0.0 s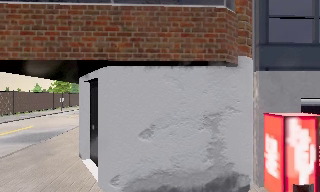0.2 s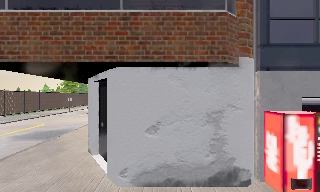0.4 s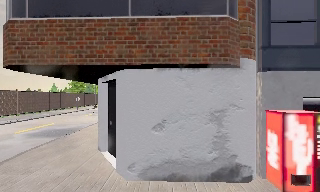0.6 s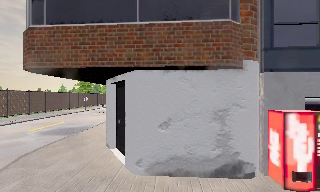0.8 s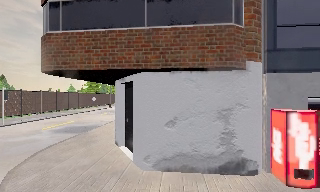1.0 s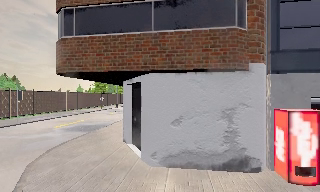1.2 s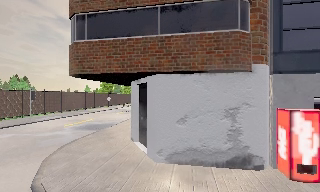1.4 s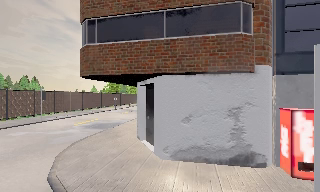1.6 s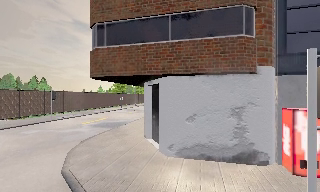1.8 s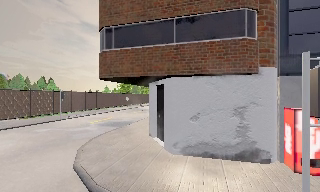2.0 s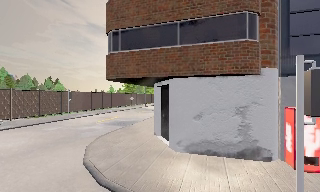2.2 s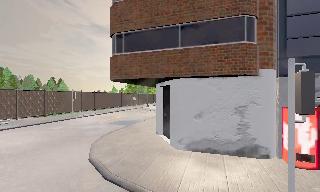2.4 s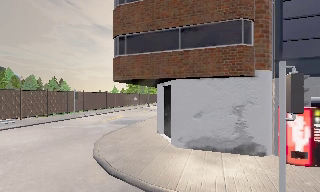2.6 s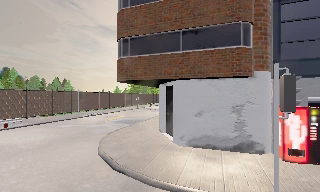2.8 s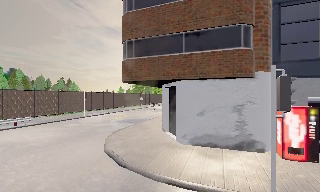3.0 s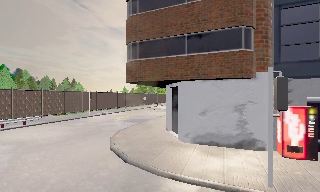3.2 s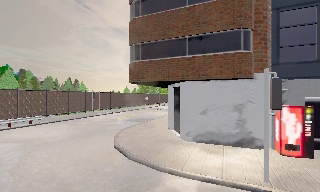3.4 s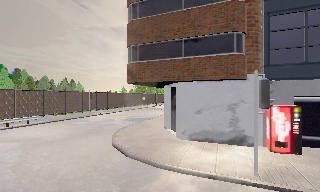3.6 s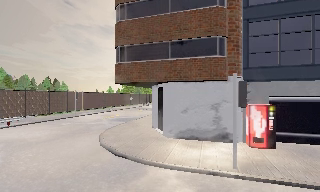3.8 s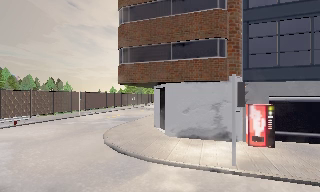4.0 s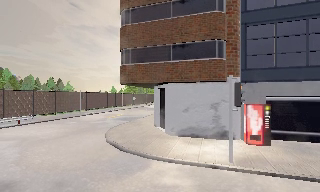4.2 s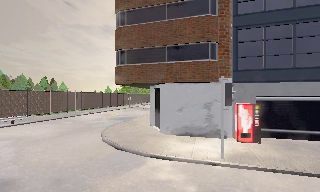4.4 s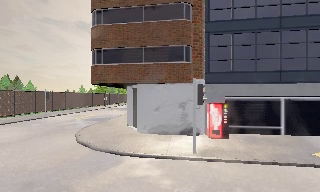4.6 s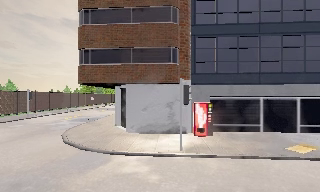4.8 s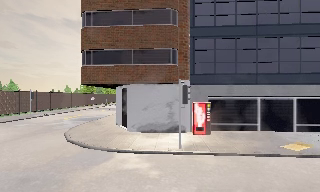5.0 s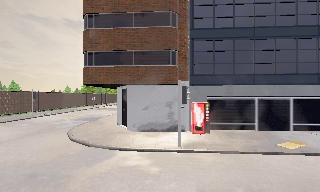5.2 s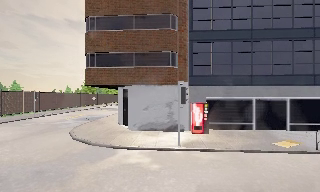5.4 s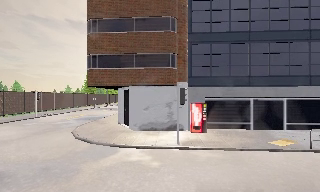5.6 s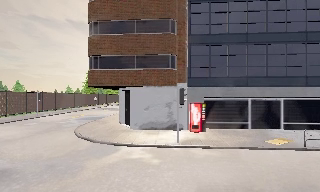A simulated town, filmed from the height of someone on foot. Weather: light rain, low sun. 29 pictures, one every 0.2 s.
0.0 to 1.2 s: The camera pans to its left, which is counterclockwise from overhead, by about 10 degrees. It travels backward, about 1.5 m, so what stands in front gets smaller.
1.2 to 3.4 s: The camera pans to its left, which is counterclockwise from overhead, by about 10 degrees. It travels backward, about 3 m, so what stands in front gets smaller.
3.4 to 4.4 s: The camera pans to its right, which is clockwise from overhead, by about 15 degrees. It travels backward, about 1.5 m, so what stands in front gets smaller.
4.4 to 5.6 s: The camera travels backward, about 1.5 m, so what stands in front gets smaller.
The film runs backward here.
